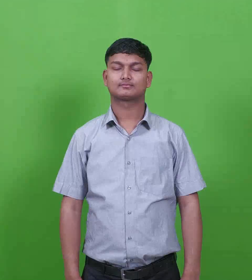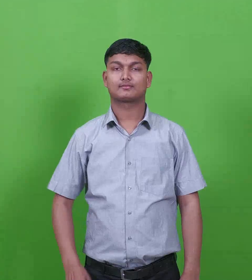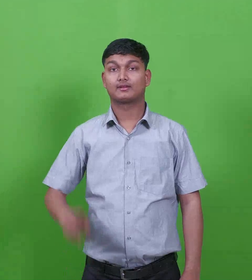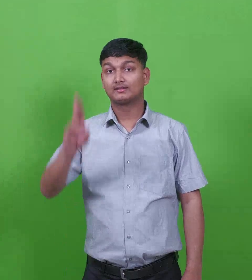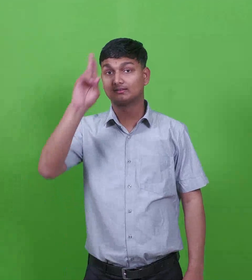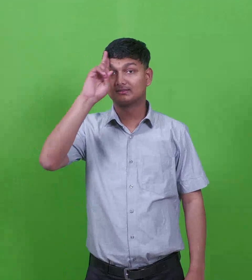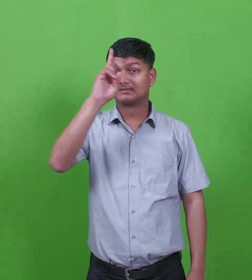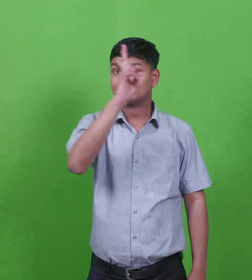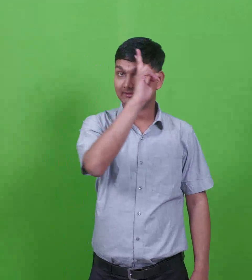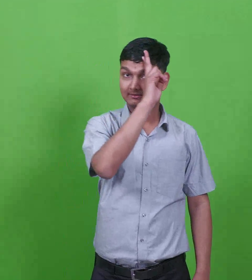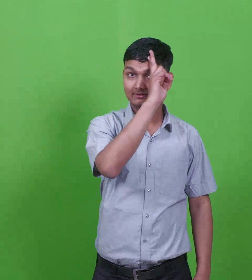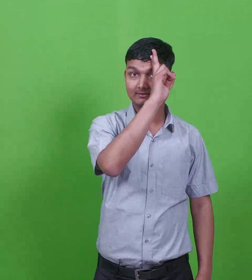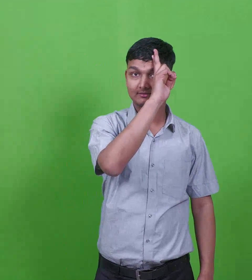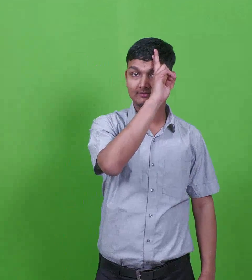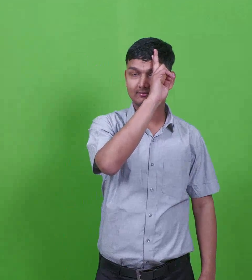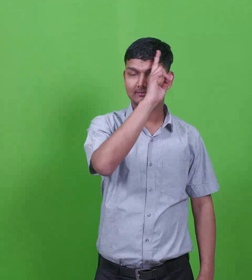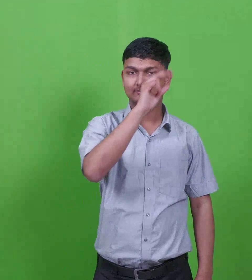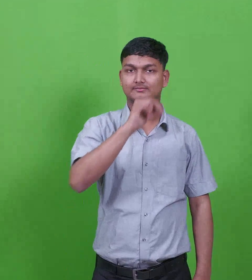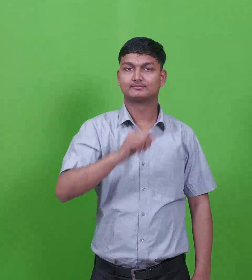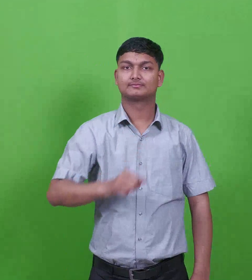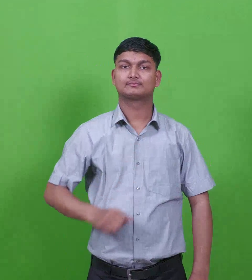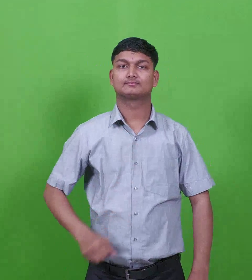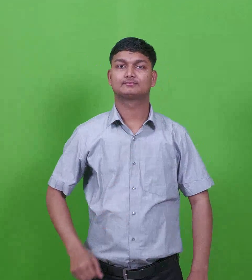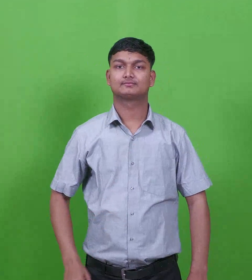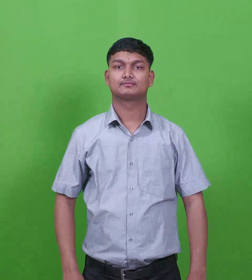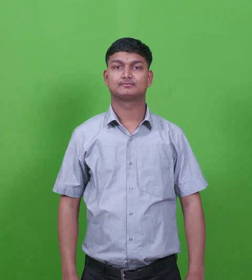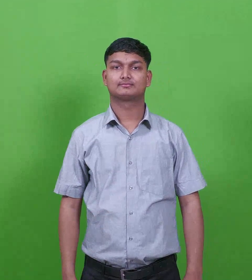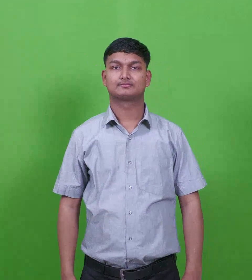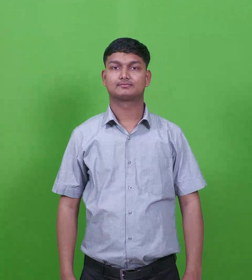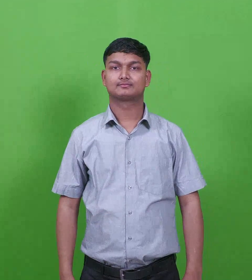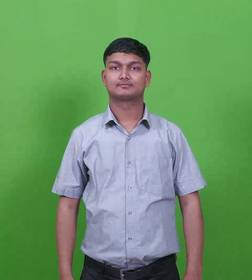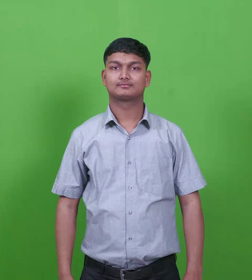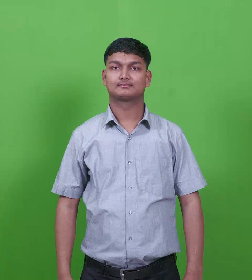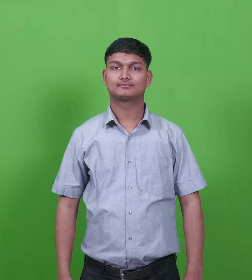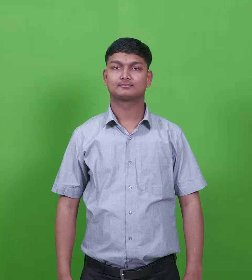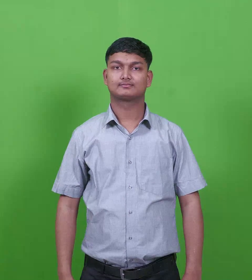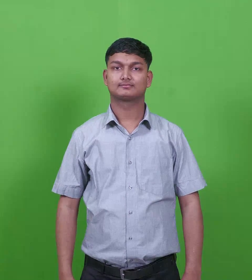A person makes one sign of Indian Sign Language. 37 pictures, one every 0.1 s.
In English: cleopas
